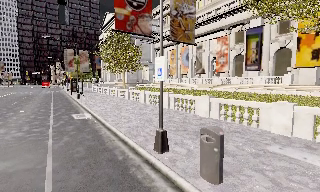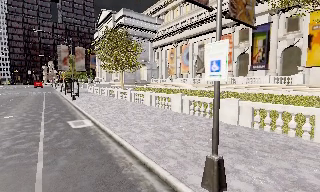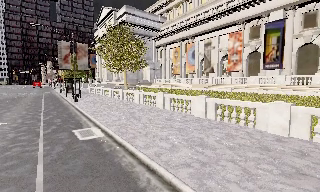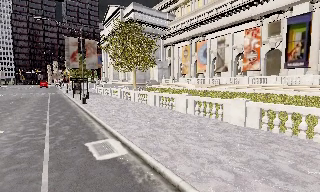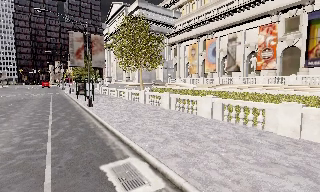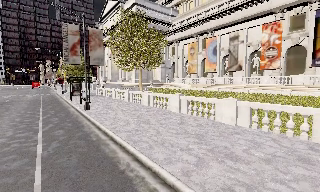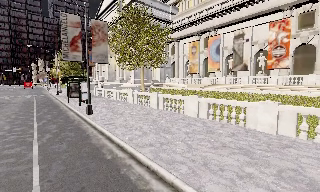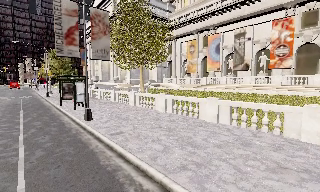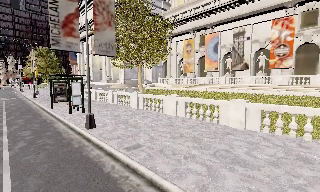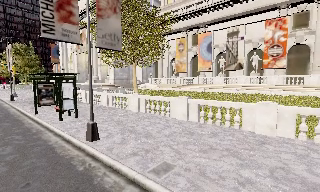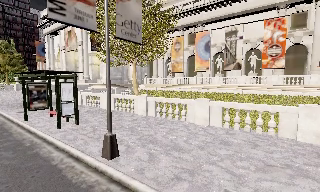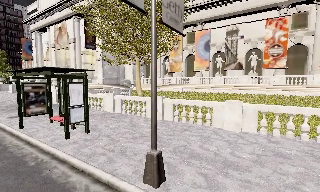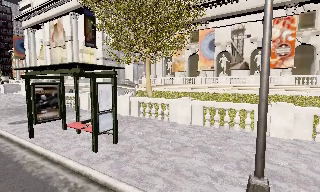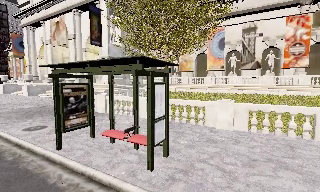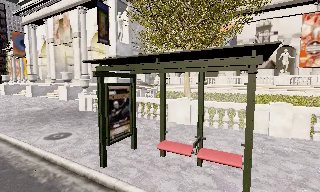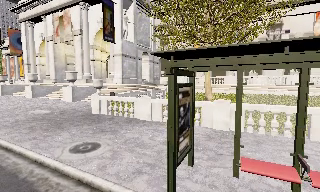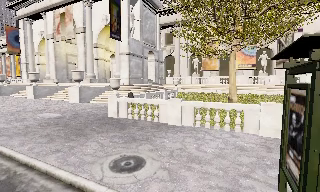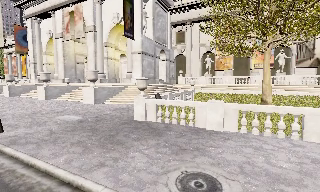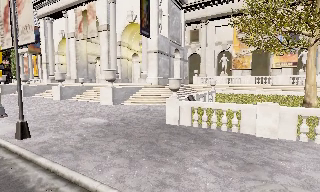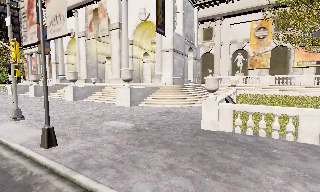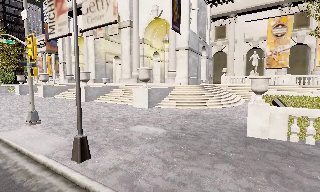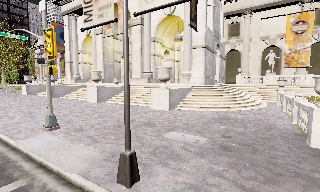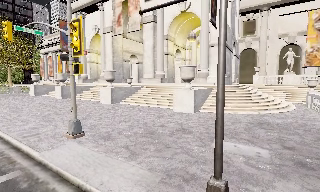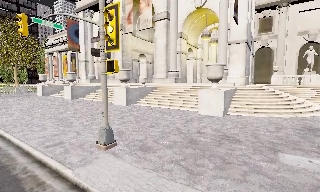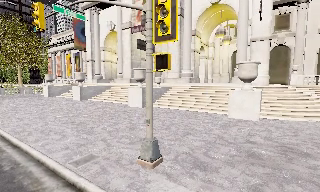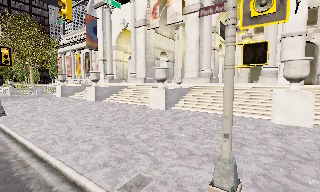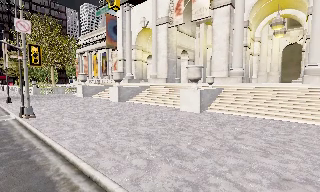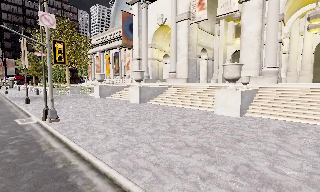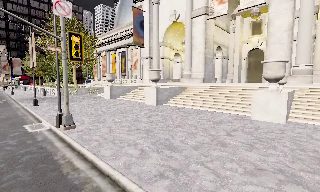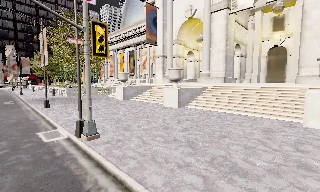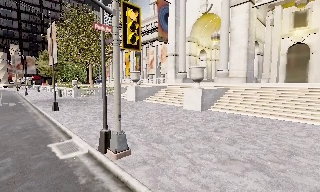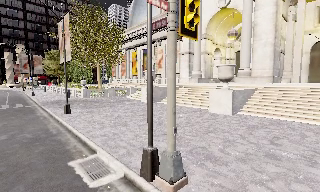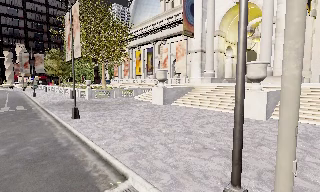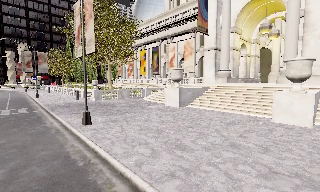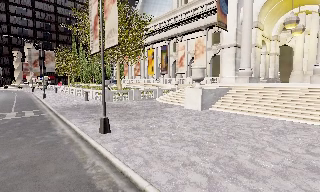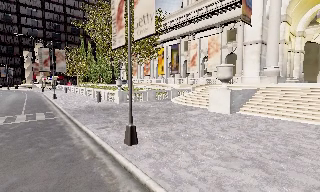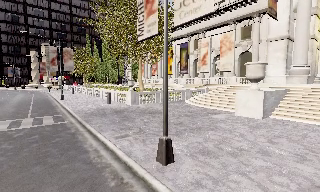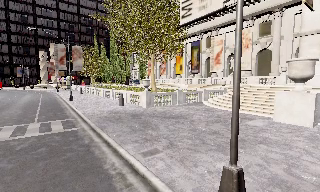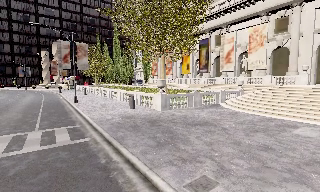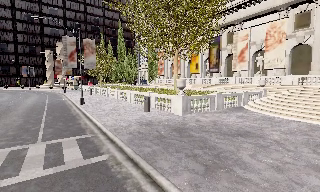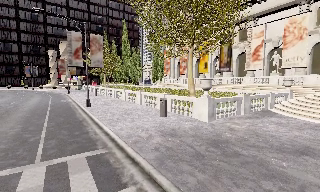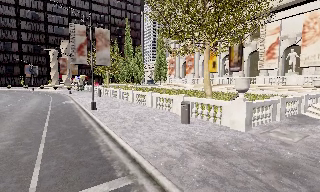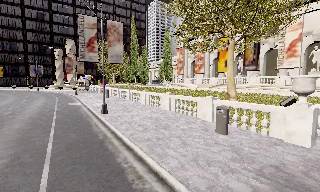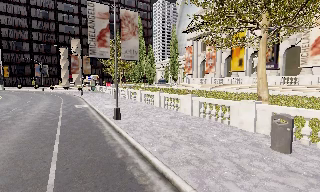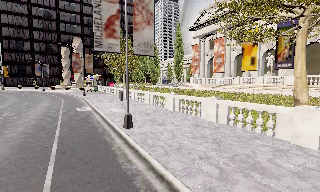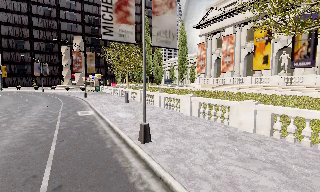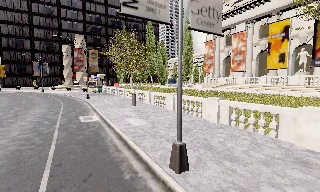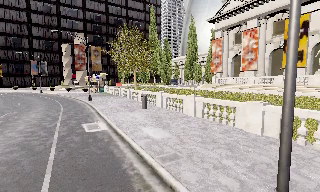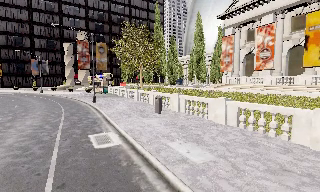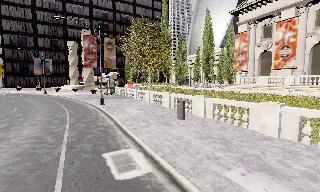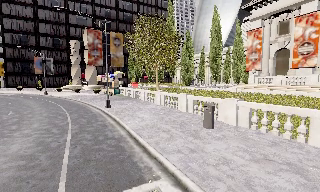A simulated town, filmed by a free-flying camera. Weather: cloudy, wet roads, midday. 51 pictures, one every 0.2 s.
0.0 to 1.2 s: The camera travels forward and to its left, about 13 m, so what stands in front looms larger.
1.2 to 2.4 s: The camera pans to its right, which is clockwise from overhead, by about 20 degrees. It travels to its left and forward, about 12 m.
2.4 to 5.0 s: The camera travels to its left and forward, about 25 m, so close, fixed things drift to the right.
5.0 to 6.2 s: The camera pans to its left, which is counterclockwise from overhead, by about 10 degrees. It travels to its left and forward, about 12 m, so close, fixed things drift to the right.
6.2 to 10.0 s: The camera pans to its left, which is counterclockwise from overhead, by about 15 degrees. It travels forward and to its left, about 40 m, so what stands in front looms larger.
The film runs forward here.
